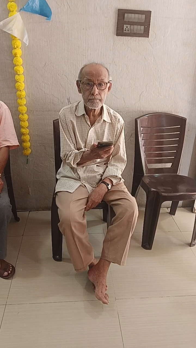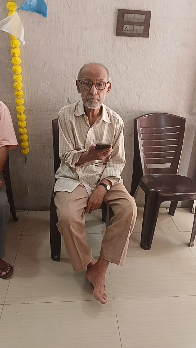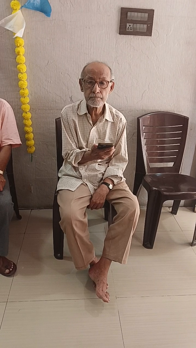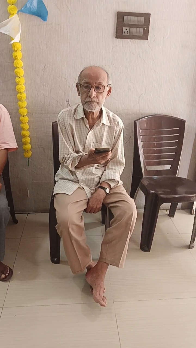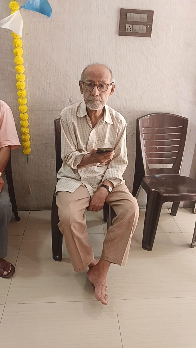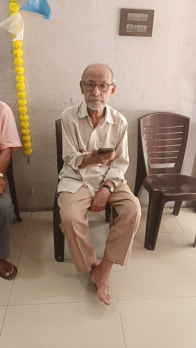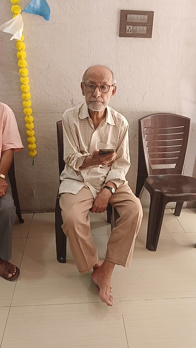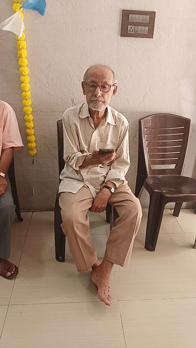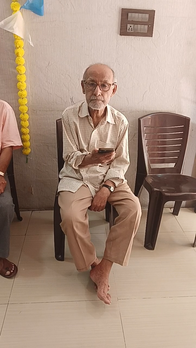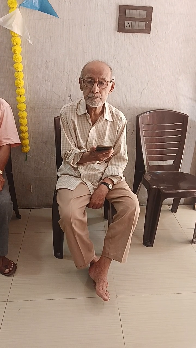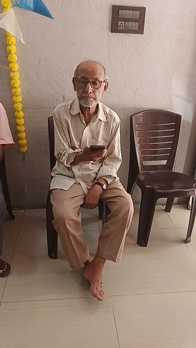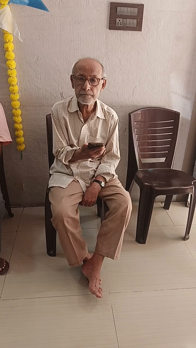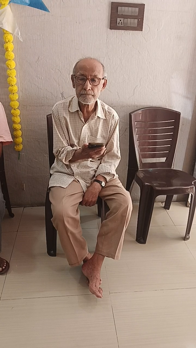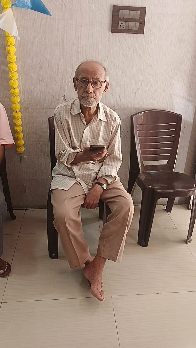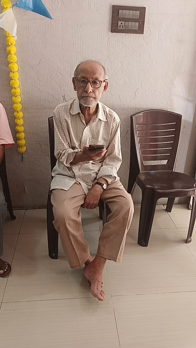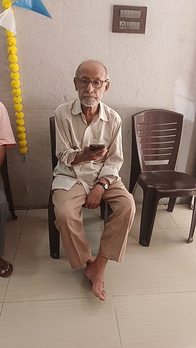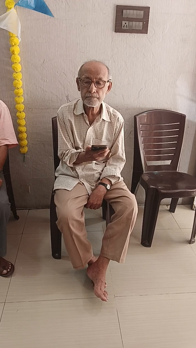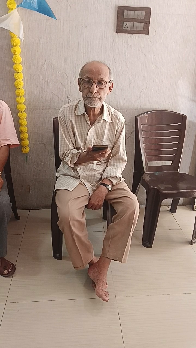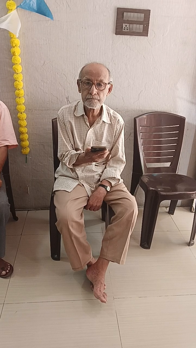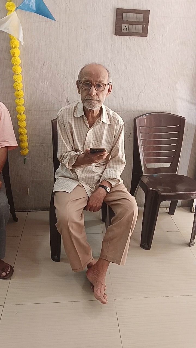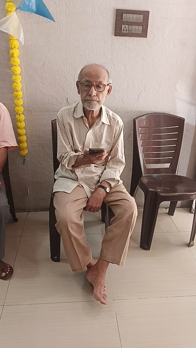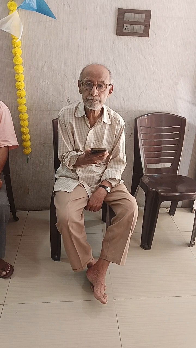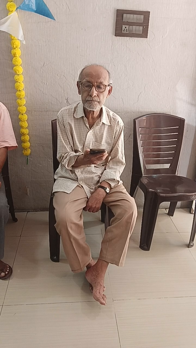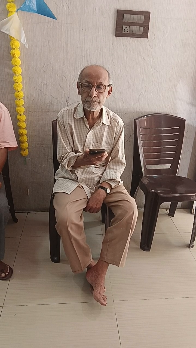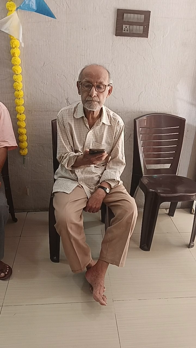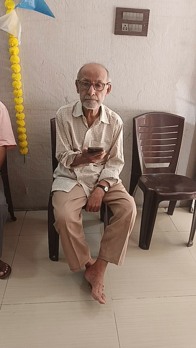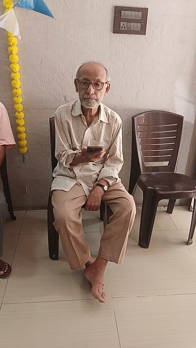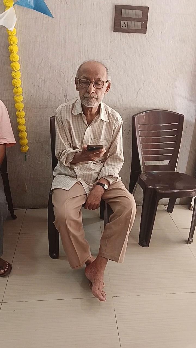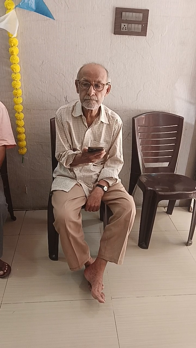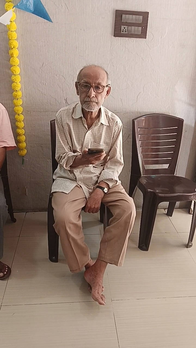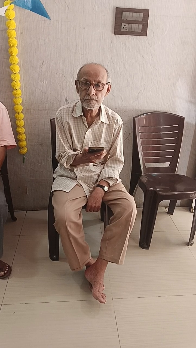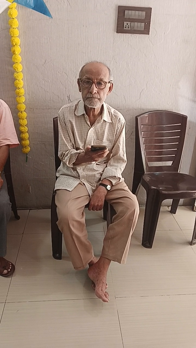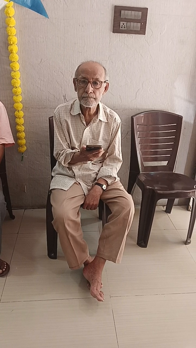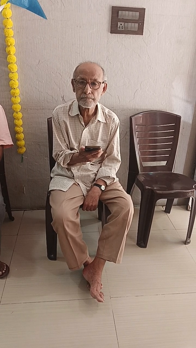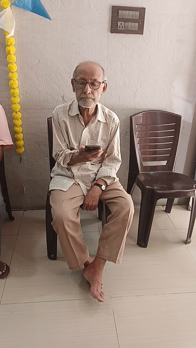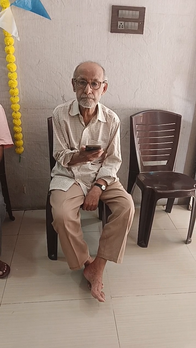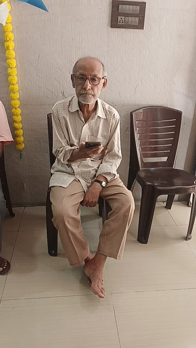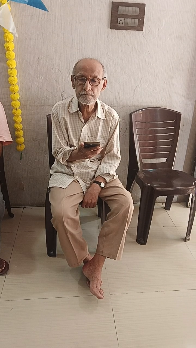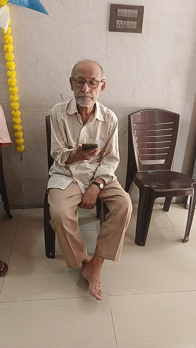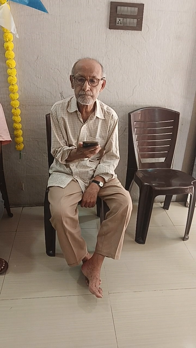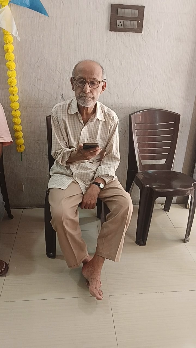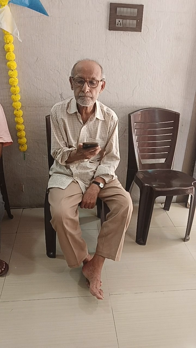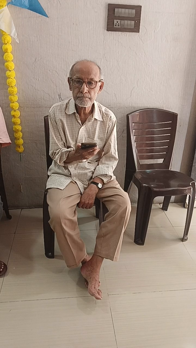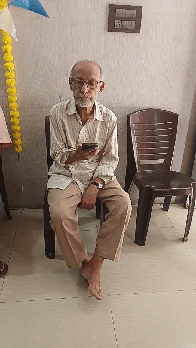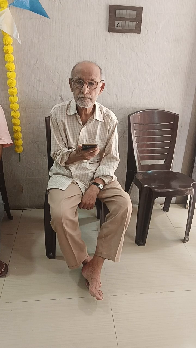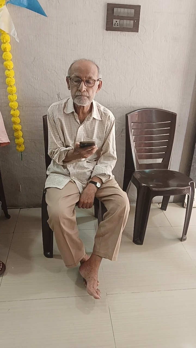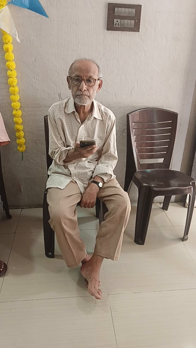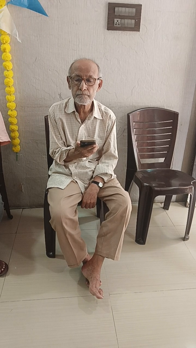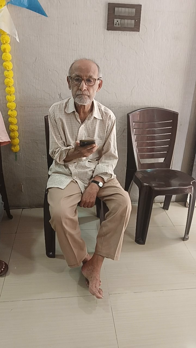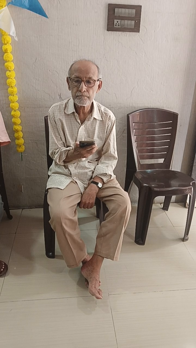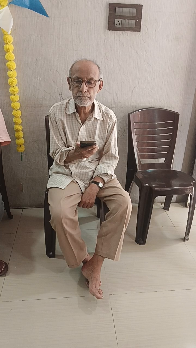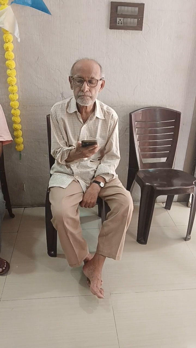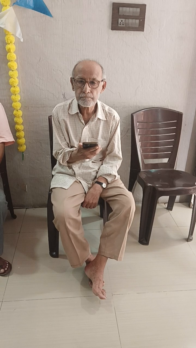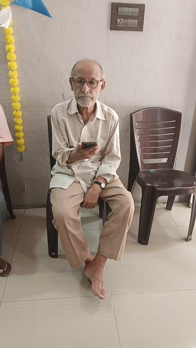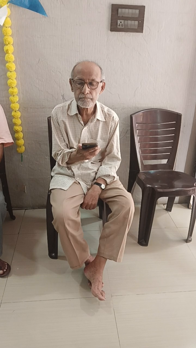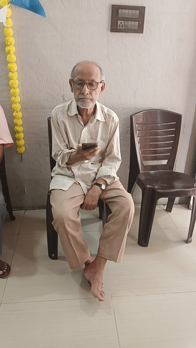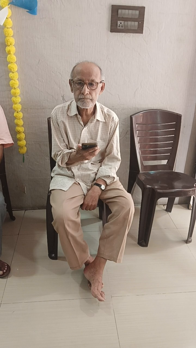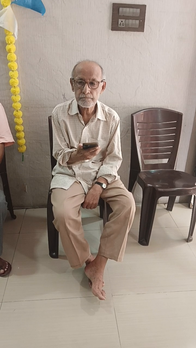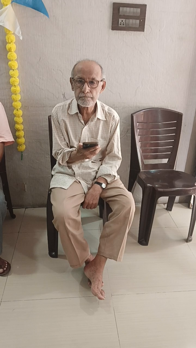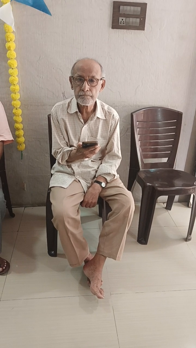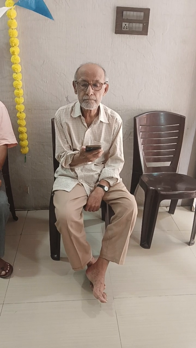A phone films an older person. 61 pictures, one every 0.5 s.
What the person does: Sitting.
